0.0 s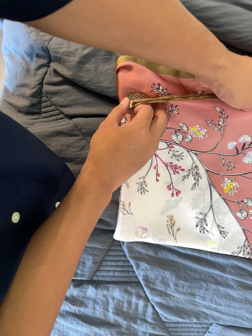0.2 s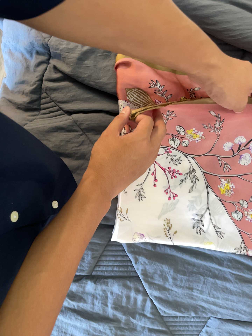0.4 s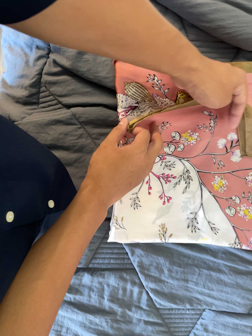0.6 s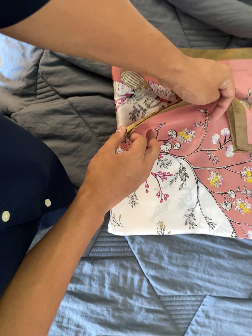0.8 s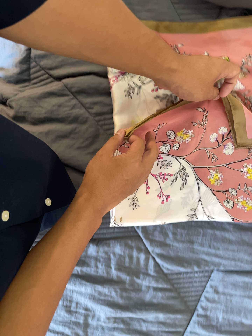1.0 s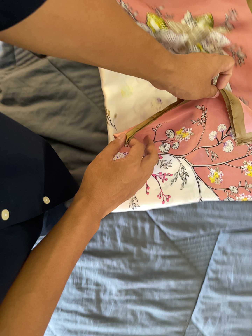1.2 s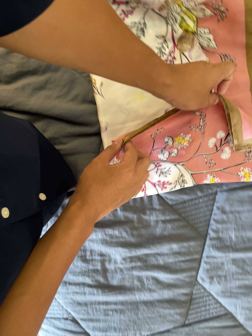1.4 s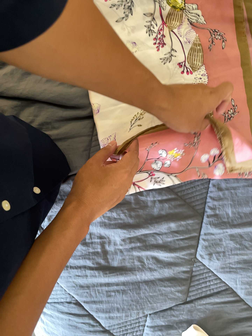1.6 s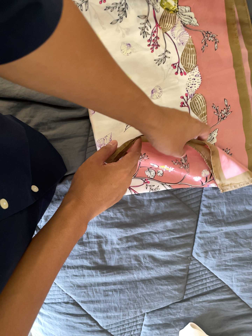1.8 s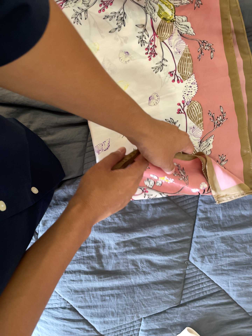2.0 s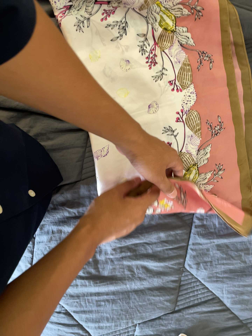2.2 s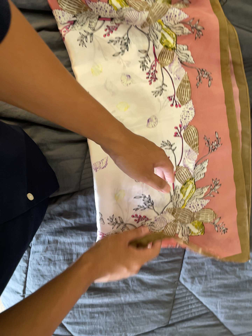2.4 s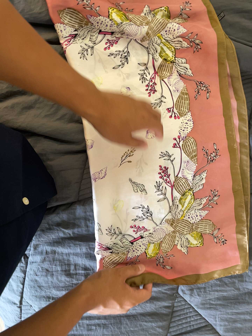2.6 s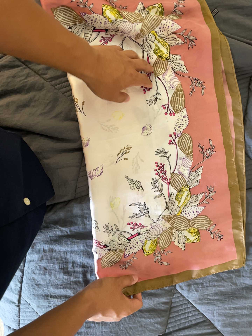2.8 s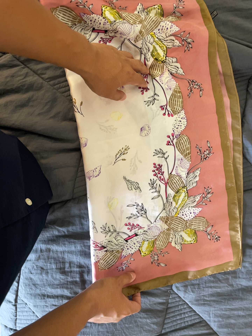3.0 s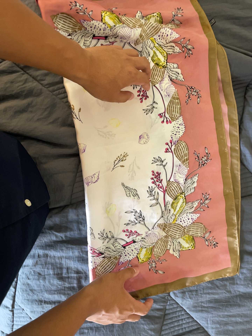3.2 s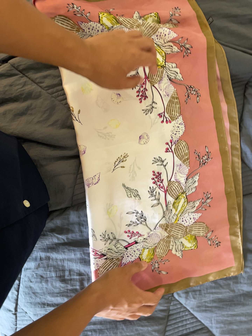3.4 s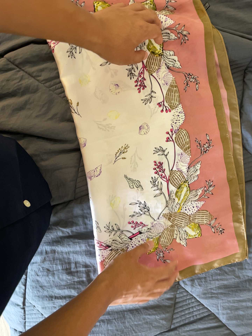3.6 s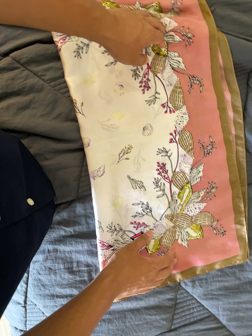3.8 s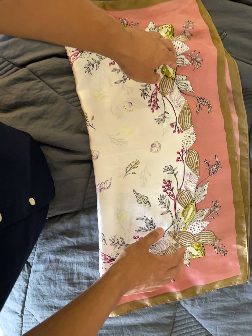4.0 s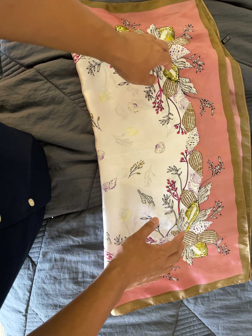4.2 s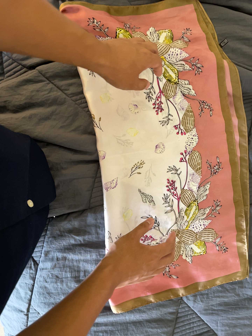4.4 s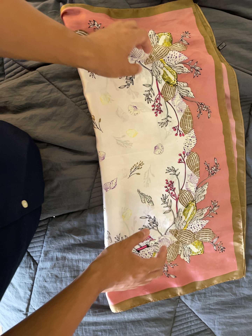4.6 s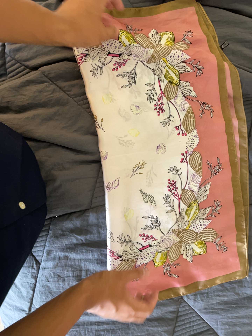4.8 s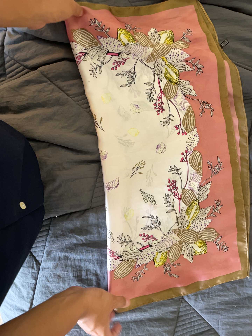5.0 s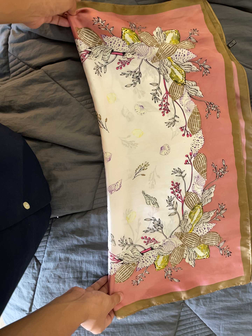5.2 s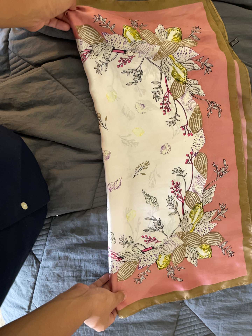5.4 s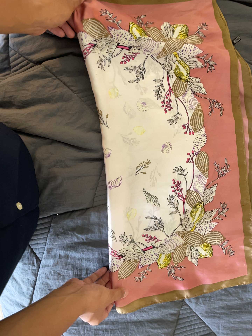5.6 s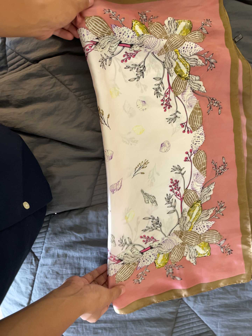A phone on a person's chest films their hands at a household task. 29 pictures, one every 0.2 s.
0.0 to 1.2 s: The camera travels toward the bottom of its view, about 22 cm, so close, fixed things drift upward. It rolls about its line of sight by about 15 degrees, and the scene rotates counterclockwise.
1.2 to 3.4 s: The camera shifts only a little, or ends up much as it began.
3.4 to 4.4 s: The camera travels to its left, about 8 cm.
4.4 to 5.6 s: The camera shifts only a little, or ends up much as it began.
The film runs backward here.
